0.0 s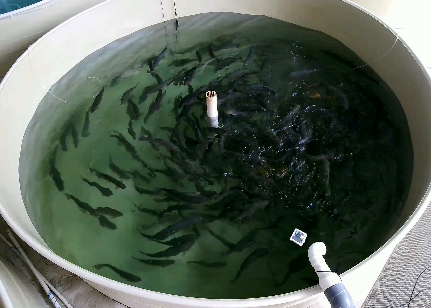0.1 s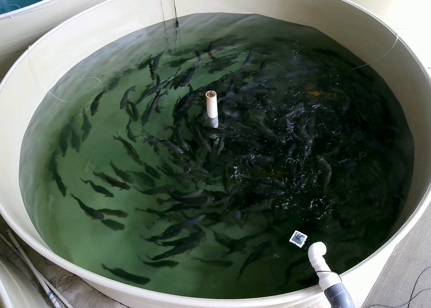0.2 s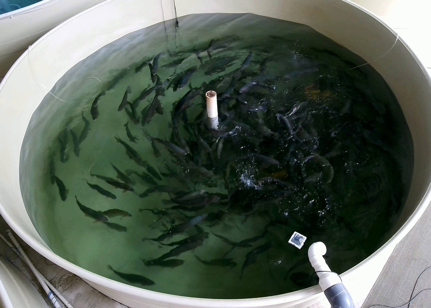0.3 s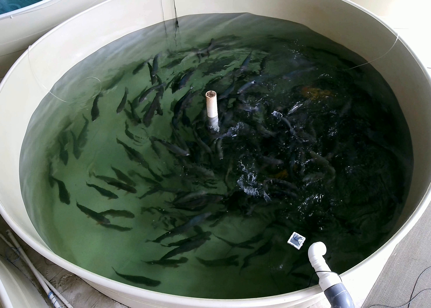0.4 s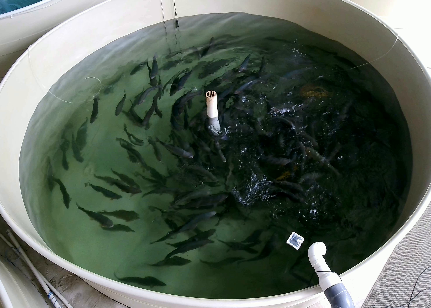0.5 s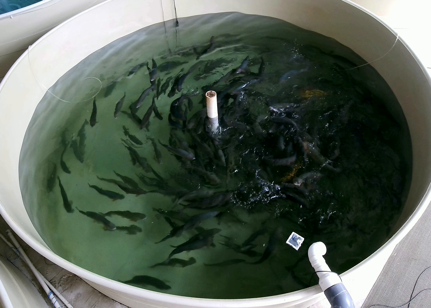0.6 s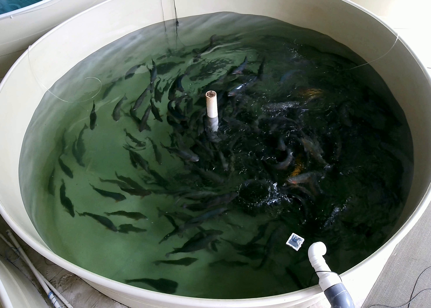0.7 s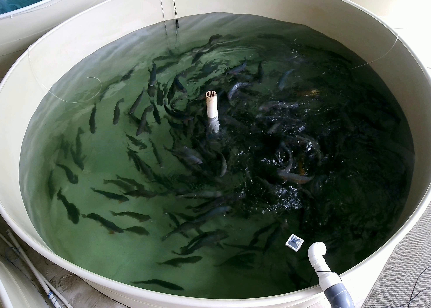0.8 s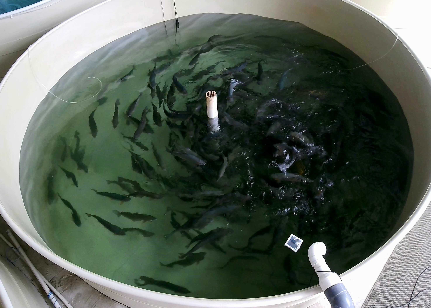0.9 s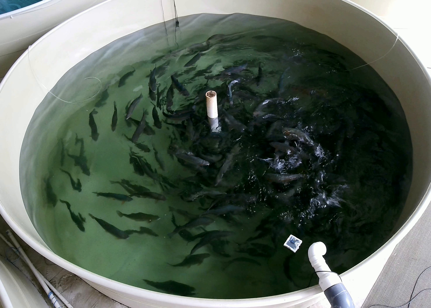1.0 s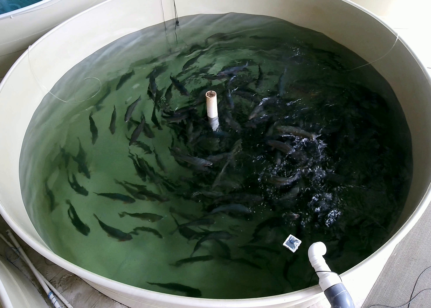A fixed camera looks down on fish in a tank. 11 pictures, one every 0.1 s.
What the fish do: Weak feeding.
